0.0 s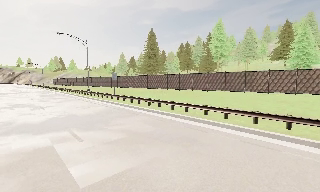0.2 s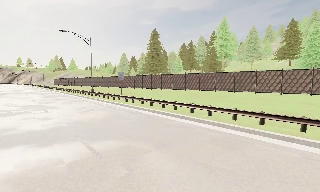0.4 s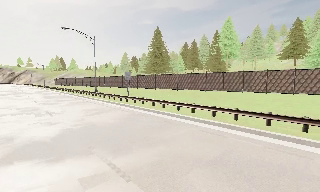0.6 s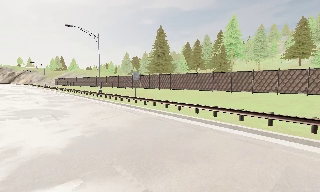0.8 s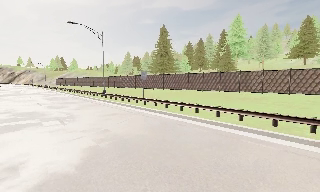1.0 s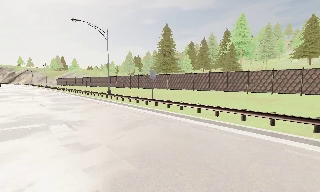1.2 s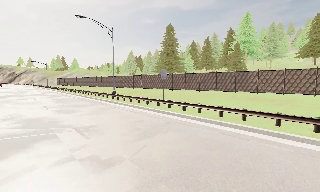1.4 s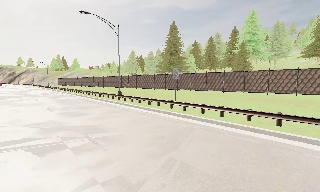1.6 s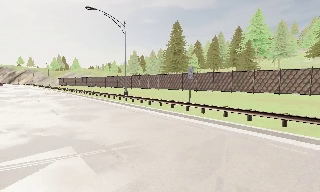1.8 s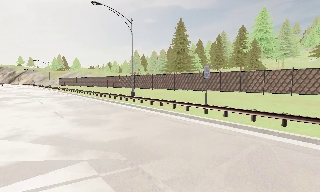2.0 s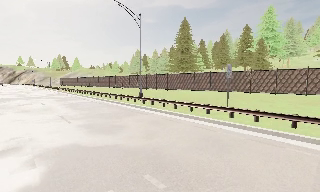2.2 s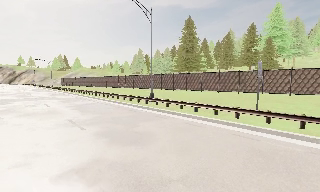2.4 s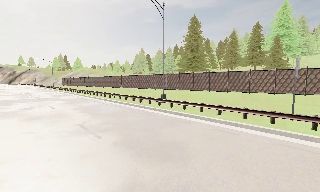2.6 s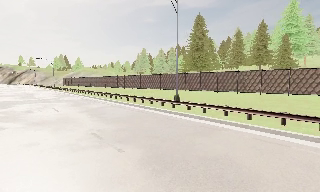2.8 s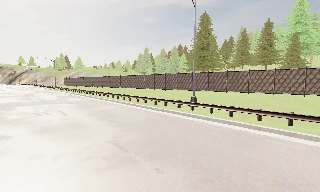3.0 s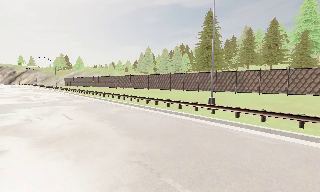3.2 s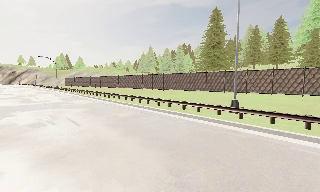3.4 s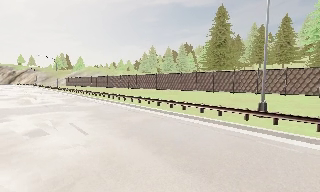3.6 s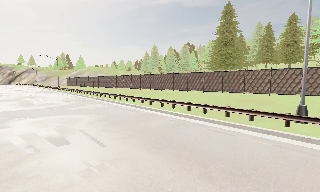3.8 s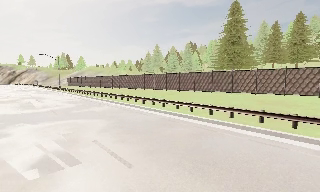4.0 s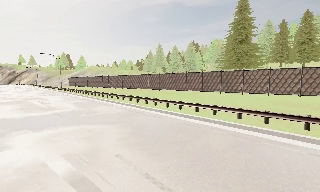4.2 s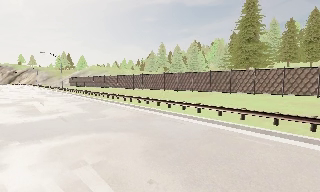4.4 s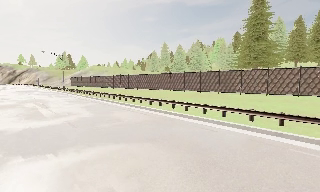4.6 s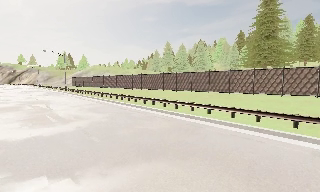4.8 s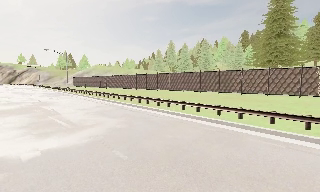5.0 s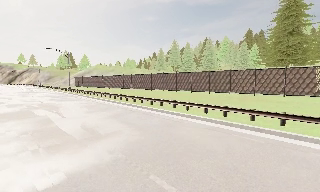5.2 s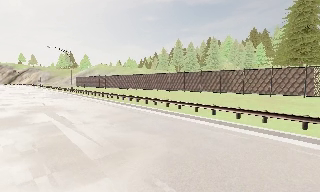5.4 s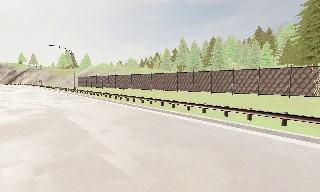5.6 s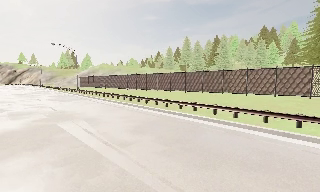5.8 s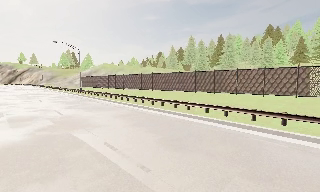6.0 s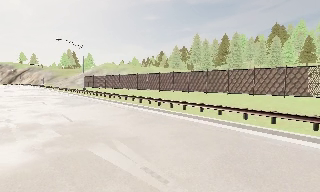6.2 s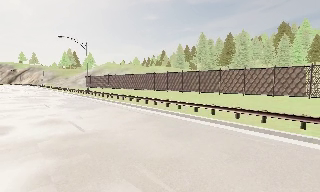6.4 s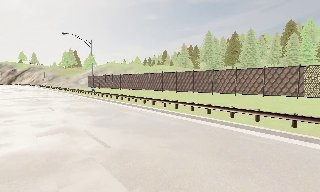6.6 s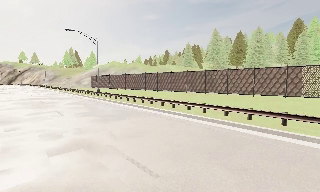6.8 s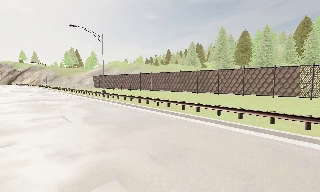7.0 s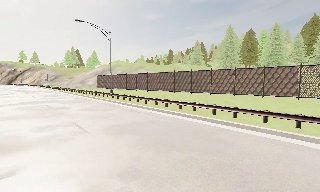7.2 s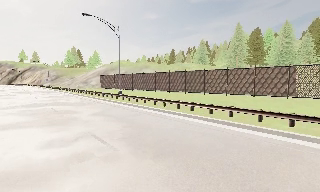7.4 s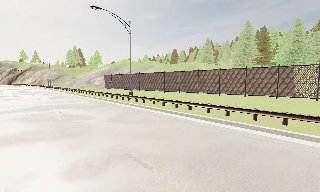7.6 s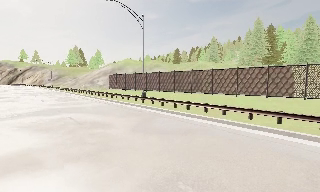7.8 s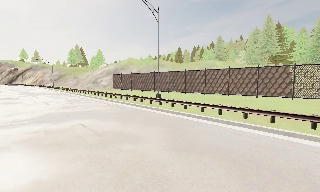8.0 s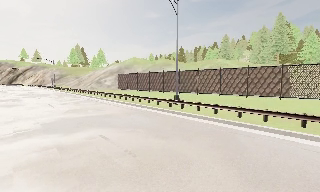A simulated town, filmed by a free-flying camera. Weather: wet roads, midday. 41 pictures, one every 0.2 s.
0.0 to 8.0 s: The camera travels forward and to its left, about 60 m, so what stands in front looms larger.
The film runs forward here.
